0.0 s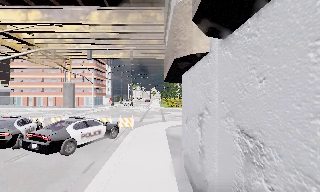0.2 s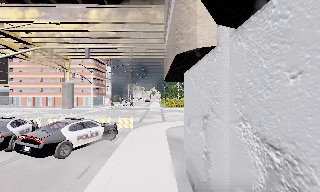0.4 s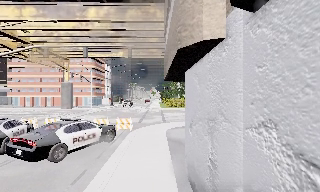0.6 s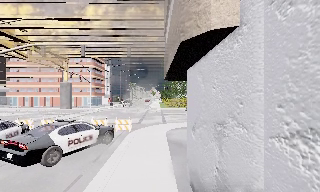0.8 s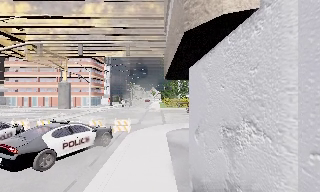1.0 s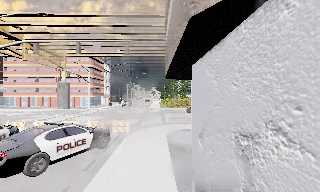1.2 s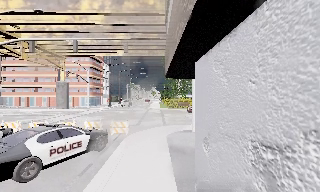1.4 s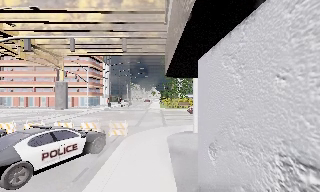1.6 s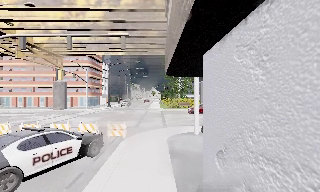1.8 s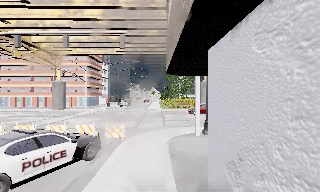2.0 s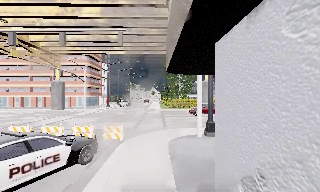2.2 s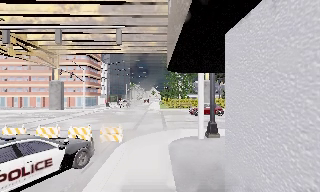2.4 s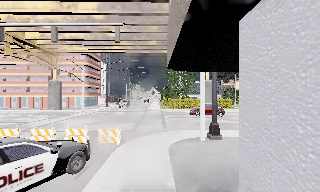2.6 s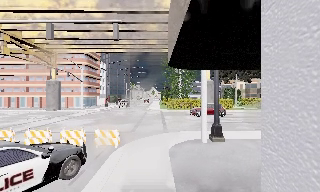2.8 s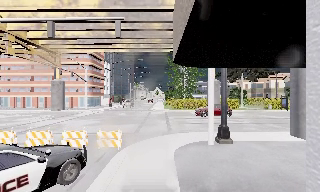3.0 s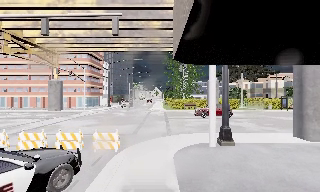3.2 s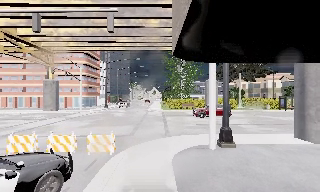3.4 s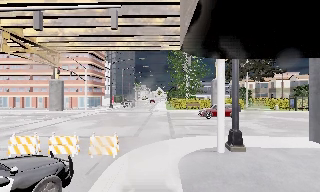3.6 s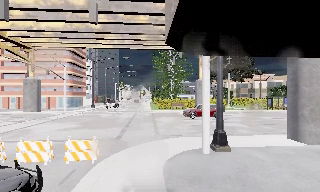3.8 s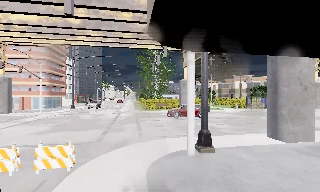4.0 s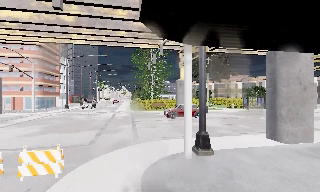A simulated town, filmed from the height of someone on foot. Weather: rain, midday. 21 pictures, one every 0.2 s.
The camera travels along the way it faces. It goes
forward.
0.0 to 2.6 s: The camera travels forward, about 5 m, so what stands in front looms larger.
2.6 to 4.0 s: The camera pans to its right, which is clockwise from overhead, by about 10 degrees. It travels forward, about 2.5 m, so what stands in front looms larger.
The film runs forward here.
